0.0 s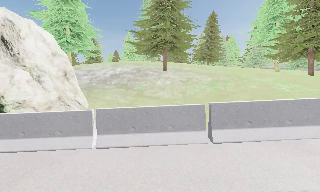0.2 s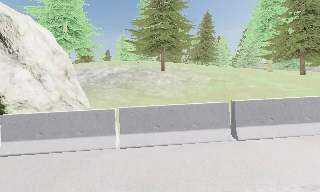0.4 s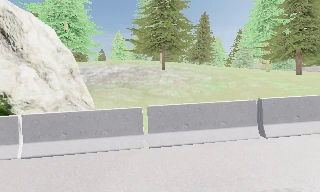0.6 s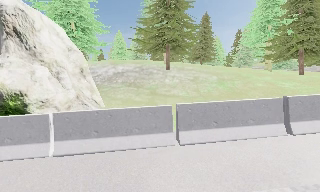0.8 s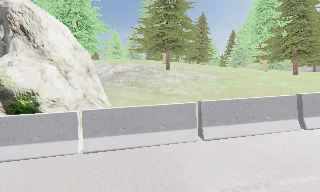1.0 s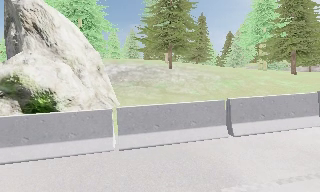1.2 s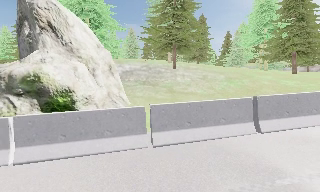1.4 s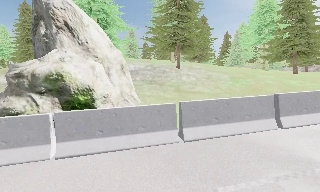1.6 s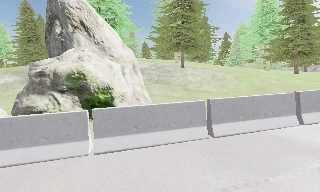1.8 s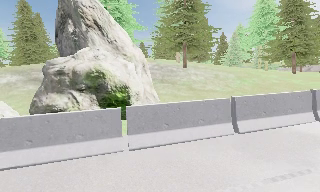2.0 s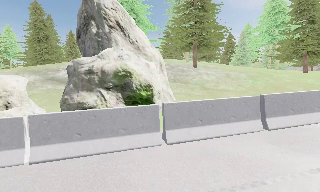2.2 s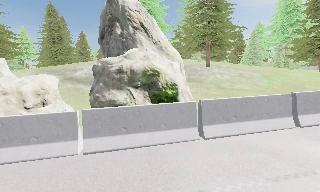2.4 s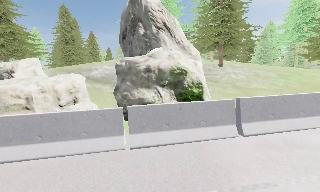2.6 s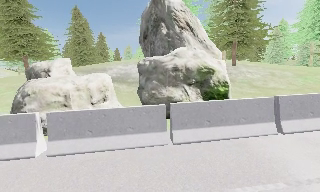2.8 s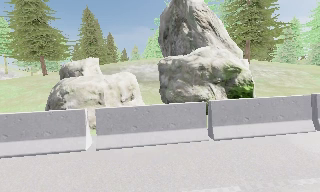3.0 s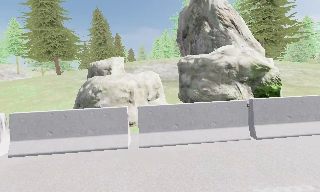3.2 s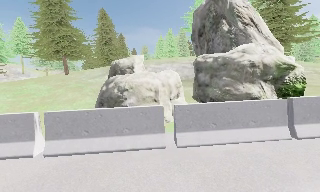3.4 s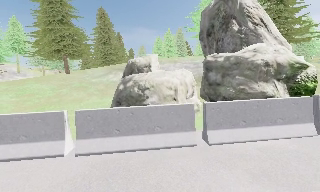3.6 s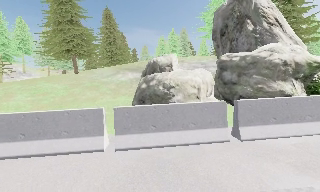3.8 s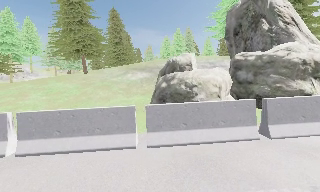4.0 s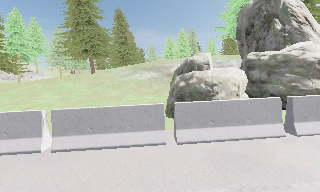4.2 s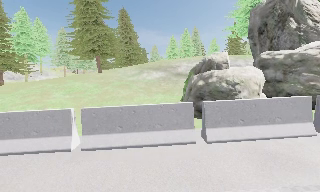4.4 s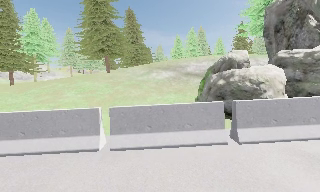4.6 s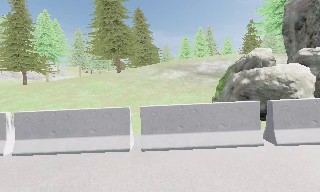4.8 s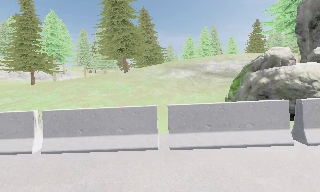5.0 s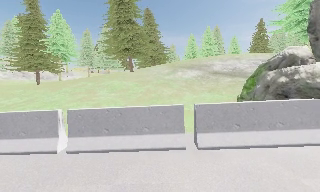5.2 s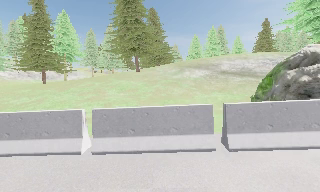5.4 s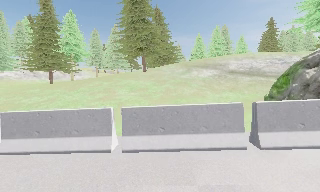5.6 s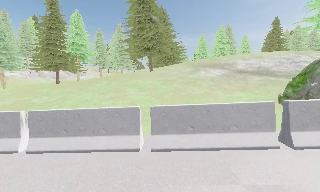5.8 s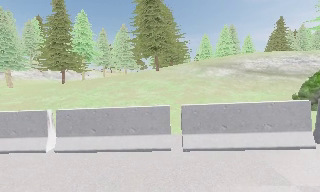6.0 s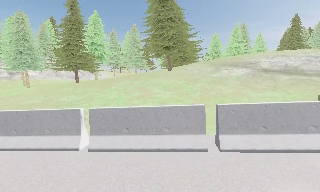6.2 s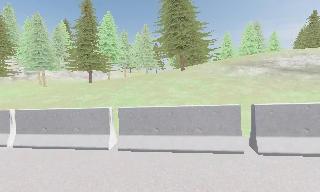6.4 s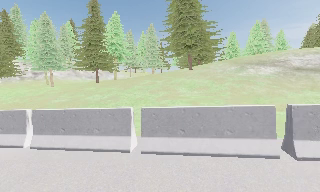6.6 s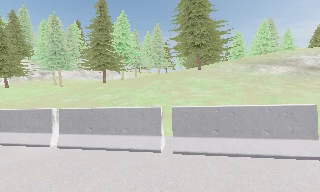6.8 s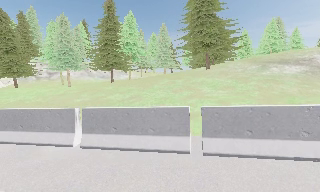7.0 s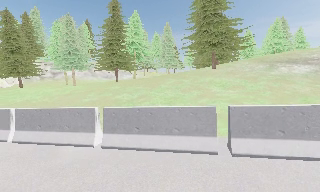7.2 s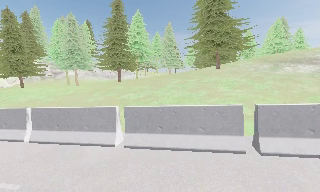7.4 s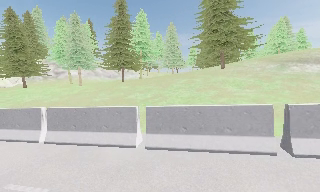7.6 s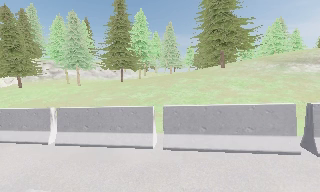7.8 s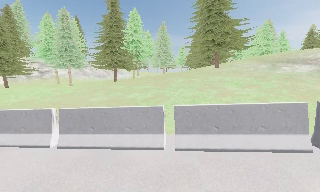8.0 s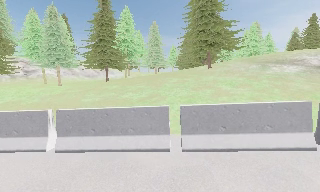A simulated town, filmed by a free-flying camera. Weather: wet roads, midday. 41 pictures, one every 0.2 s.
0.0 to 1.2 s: The camera pans to its right, which is clockwise from overhead, by about 10 degrees. It travels to its left, about 6 m, so close, fixed things drift to the right.
1.2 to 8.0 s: The camera pans to its left, which is counterclockwise from overhead, by about 15 degrees. It travels to its left, about 25 m, so close, fixed things drift to the right.
The film runs forward here.
